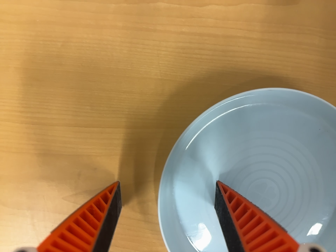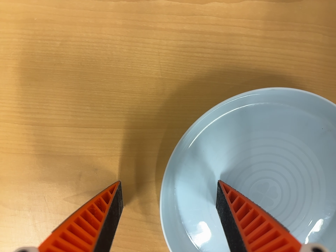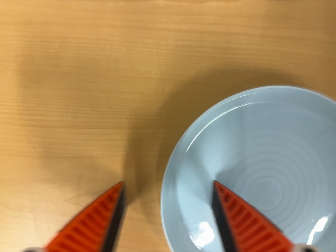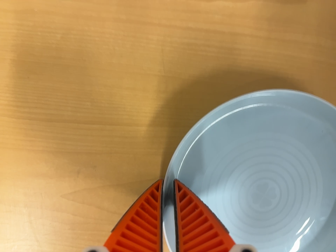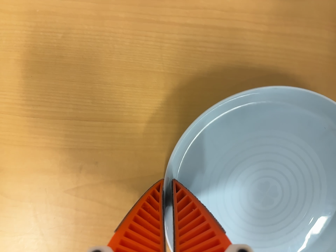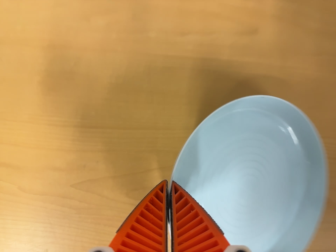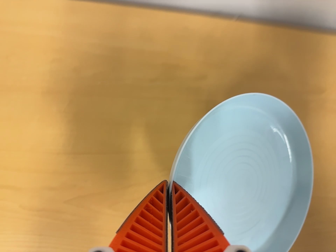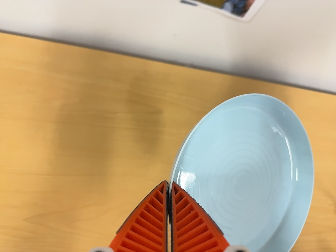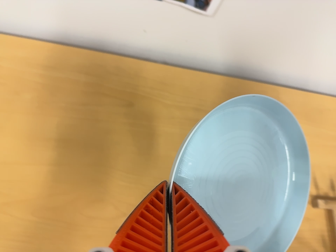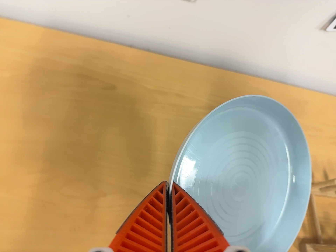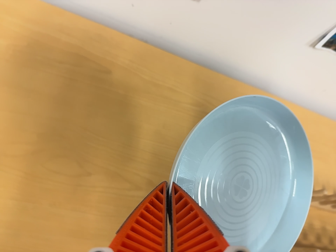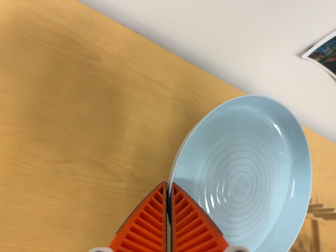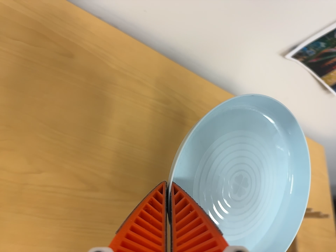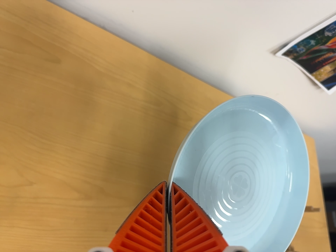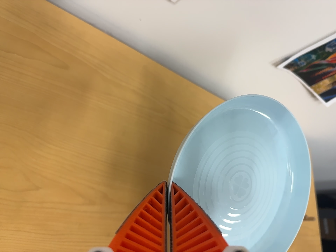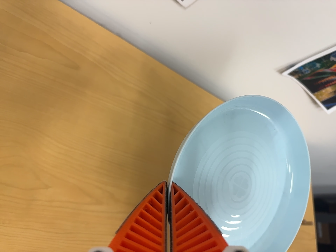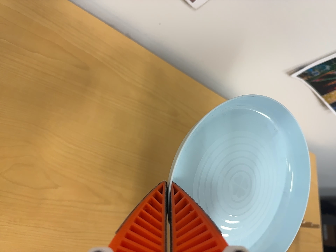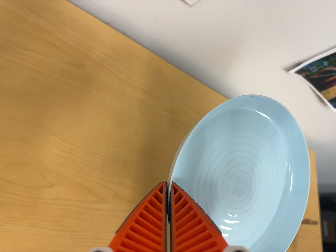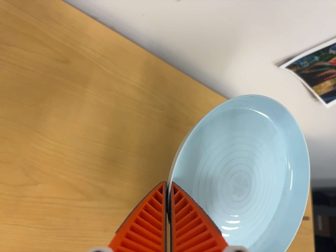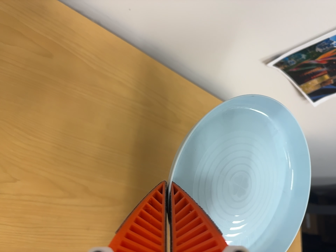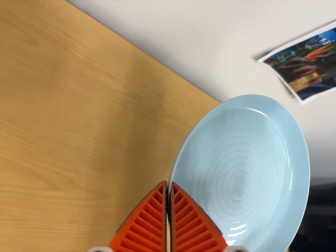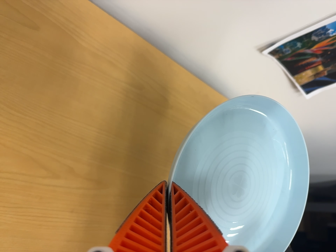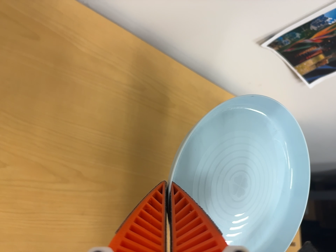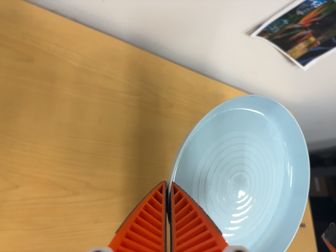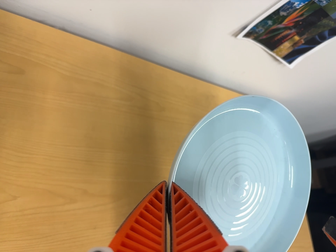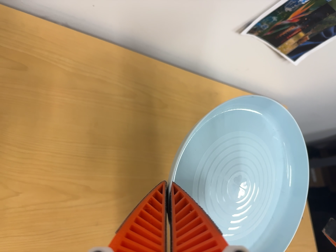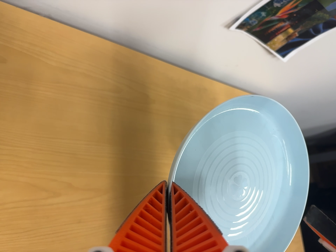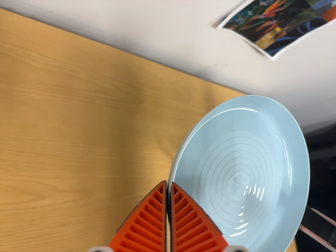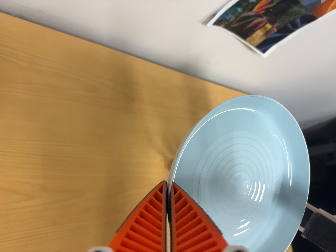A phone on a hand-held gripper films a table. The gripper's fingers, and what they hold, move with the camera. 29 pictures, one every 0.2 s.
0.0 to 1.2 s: The camera travels backward, about 14 cm, so what stands in front gets smaller. Its aim tips toward the top of its view by about 10 degrees, and the scene shifts downward.
1.2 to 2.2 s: The scene slides to the left, as the camera pans about 20 degrees to its right. It travels toward the bottom of its view and backward, about 16 cm. Its aim tips toward the top of its view by about 15 degrees. It rolls about its line of sight by about 15 degrees, and the scene rotates clockwise.
2.2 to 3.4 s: The camera travels toward the top of its view, about 8 cm.
3.4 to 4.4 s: The camera shifts only a little, or ends up much as it began.
4.4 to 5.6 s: The camera travels to its right, about 6 cm, so close, fixed things drift to the left. It rolls about its line of sight by about 10 degrees, and the scene rotates counterclockwise.
The film runs forward here.
